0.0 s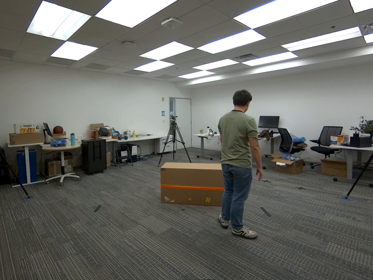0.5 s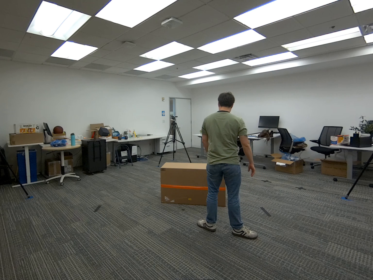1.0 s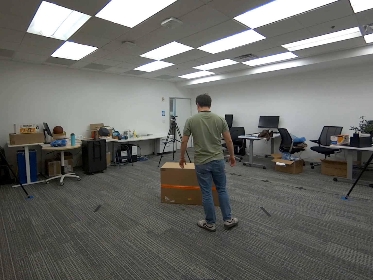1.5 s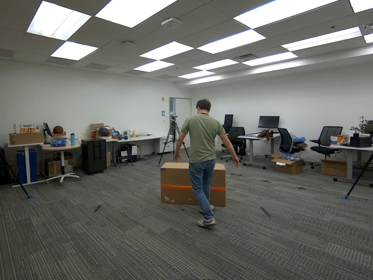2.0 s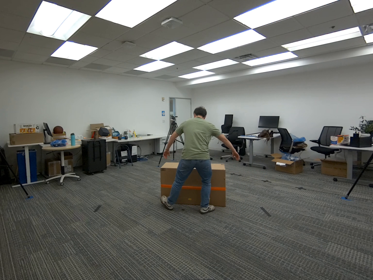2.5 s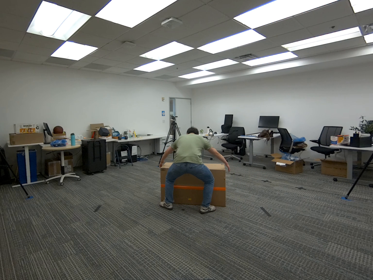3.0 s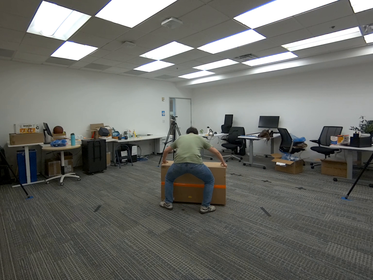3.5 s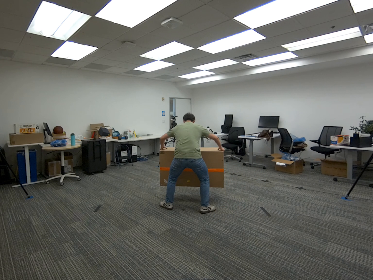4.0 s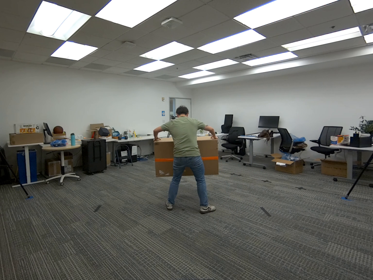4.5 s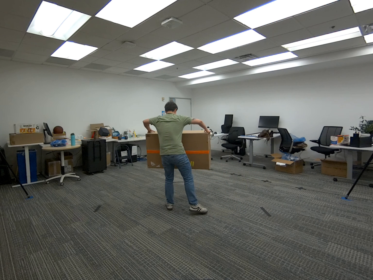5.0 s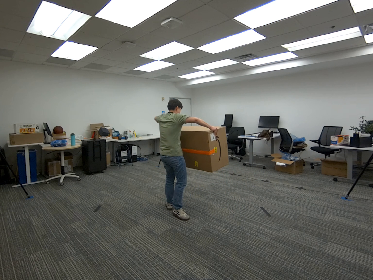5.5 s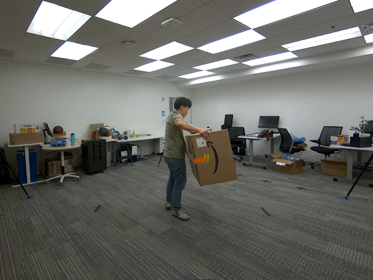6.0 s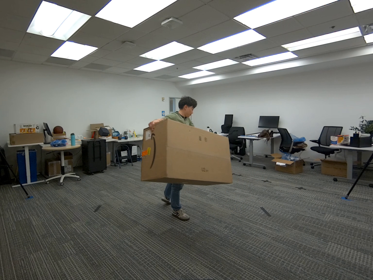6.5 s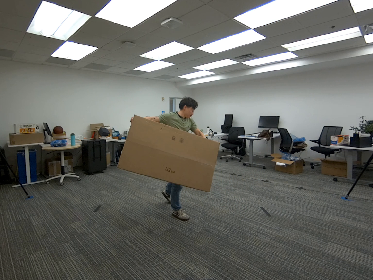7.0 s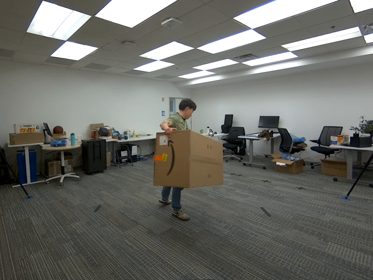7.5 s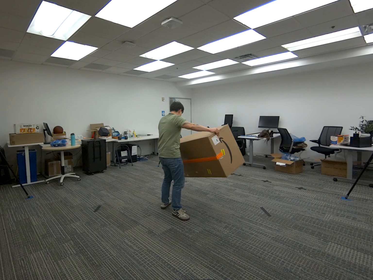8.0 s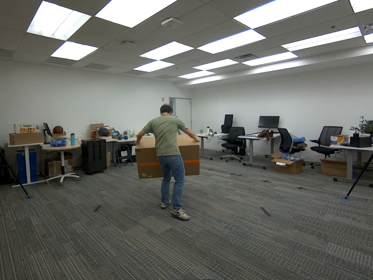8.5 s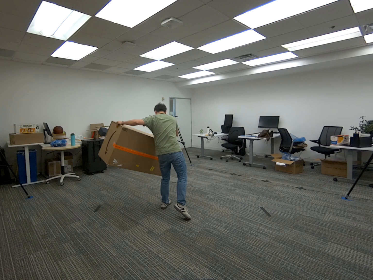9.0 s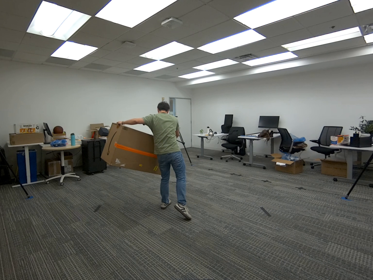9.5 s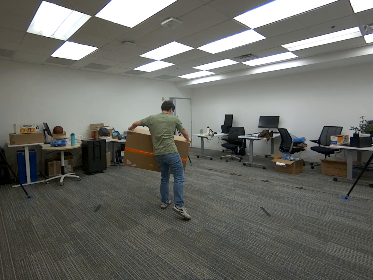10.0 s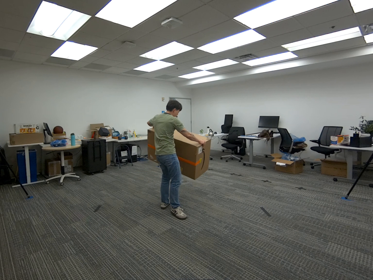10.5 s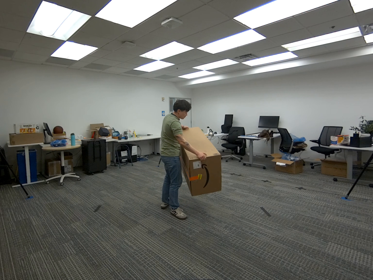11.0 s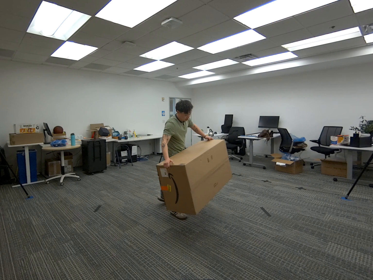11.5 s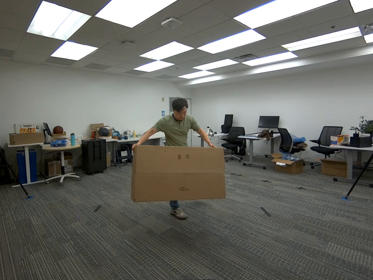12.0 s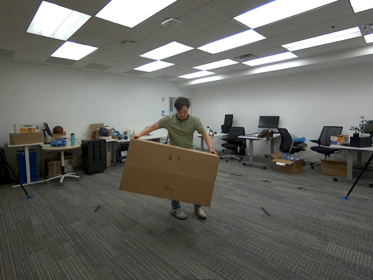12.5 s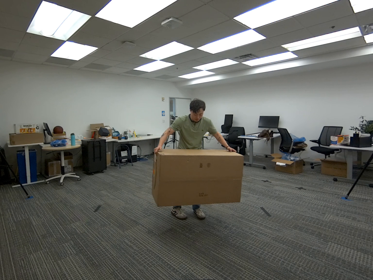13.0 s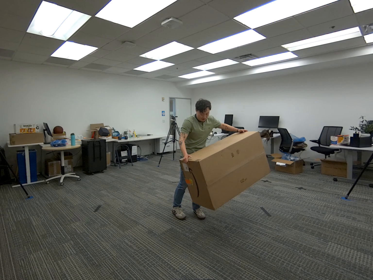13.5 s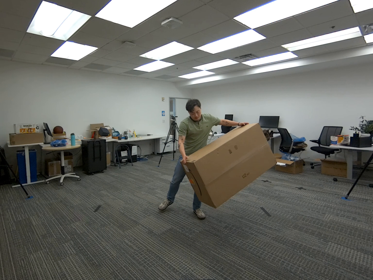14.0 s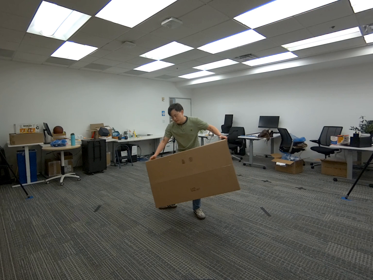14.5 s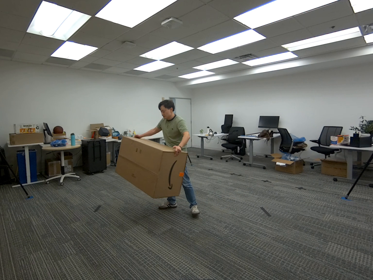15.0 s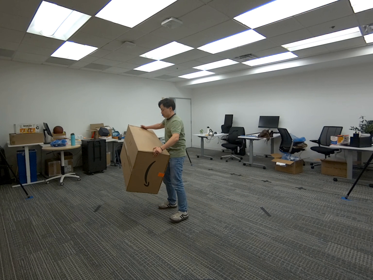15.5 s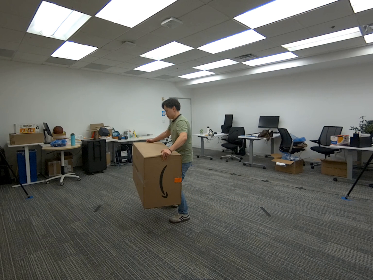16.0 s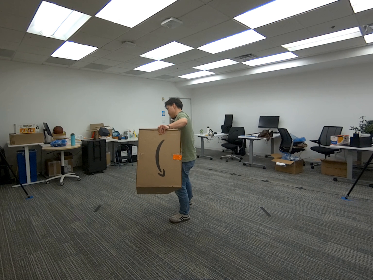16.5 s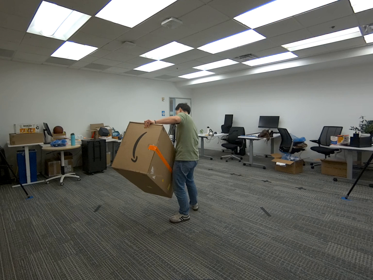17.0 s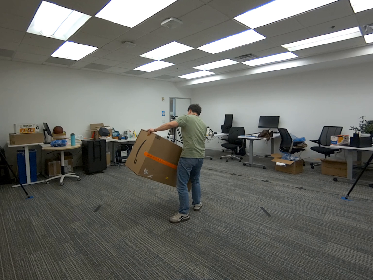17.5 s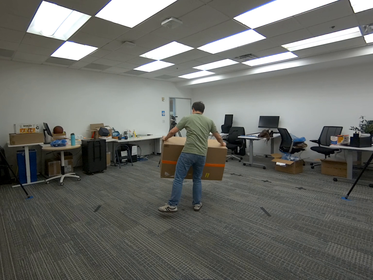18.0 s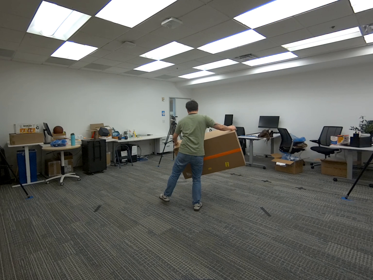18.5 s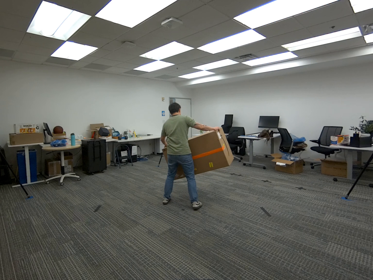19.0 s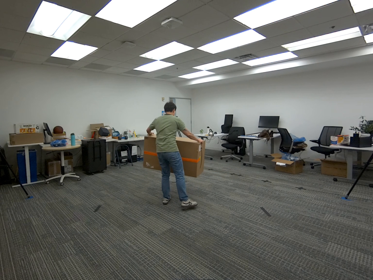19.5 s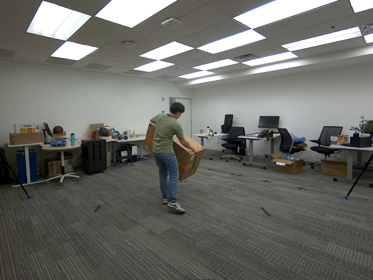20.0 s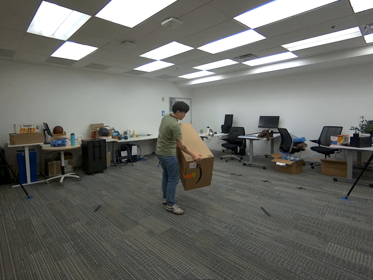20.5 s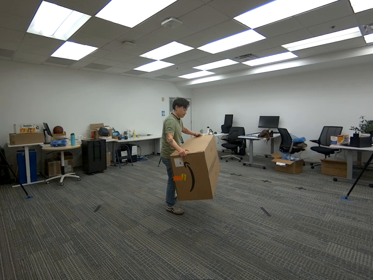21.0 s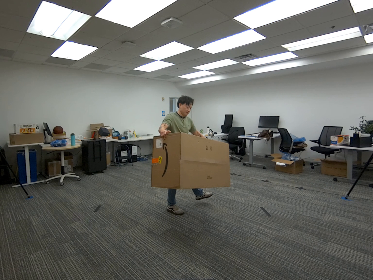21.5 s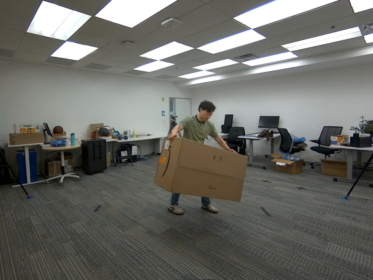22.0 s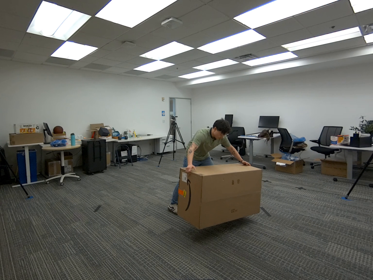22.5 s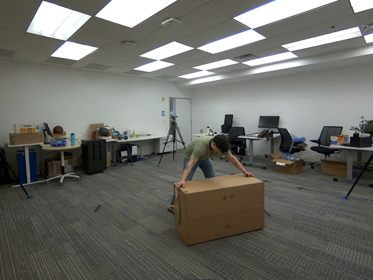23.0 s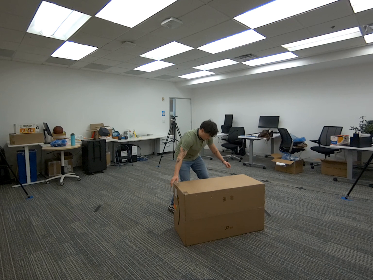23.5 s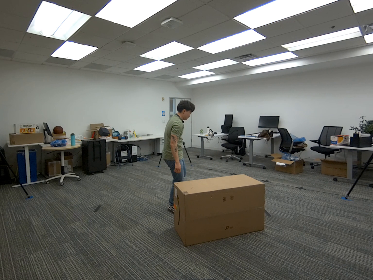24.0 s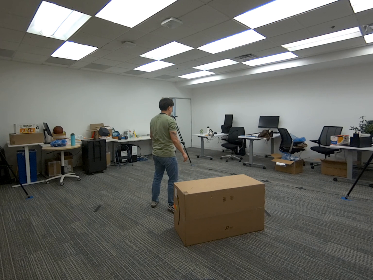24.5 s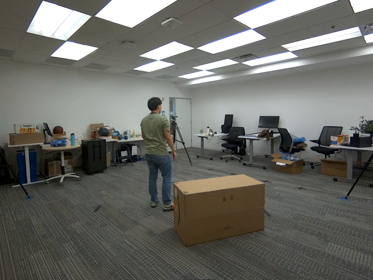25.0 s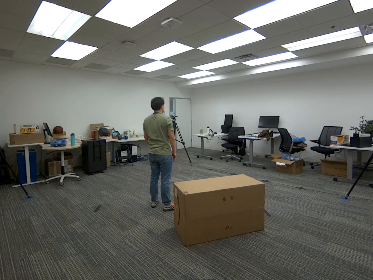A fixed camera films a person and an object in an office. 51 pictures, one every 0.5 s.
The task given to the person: Walk to the giant cardboard box, pick it up with both hands and move it side to side midair, once done place the box back on the ground.
